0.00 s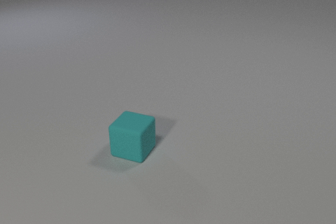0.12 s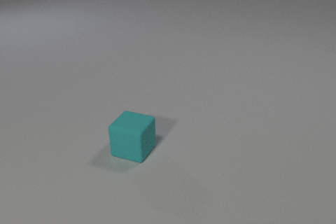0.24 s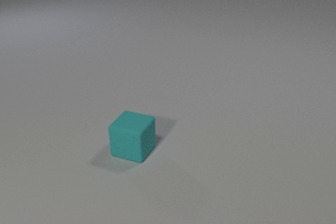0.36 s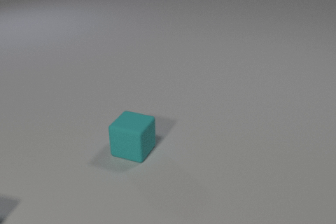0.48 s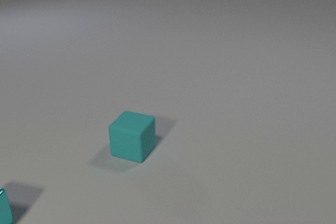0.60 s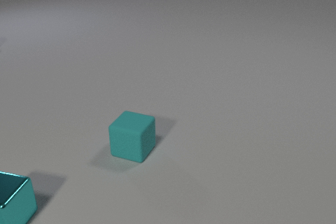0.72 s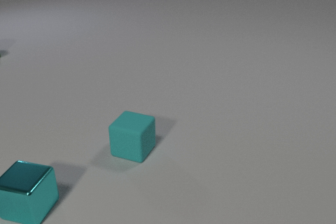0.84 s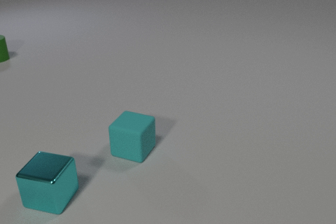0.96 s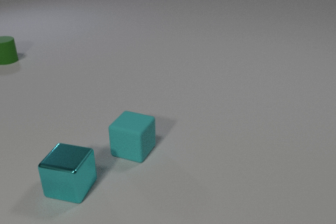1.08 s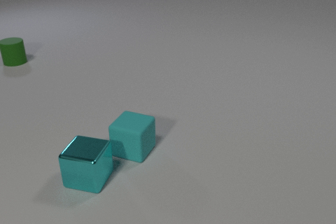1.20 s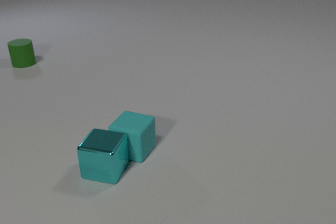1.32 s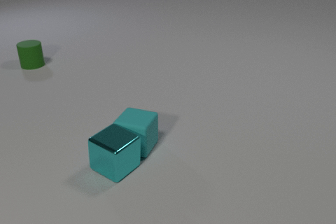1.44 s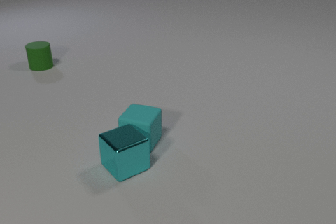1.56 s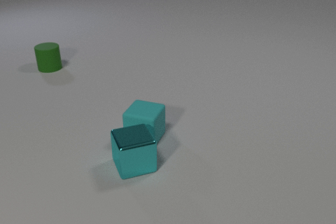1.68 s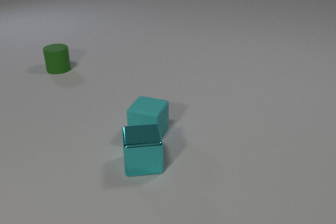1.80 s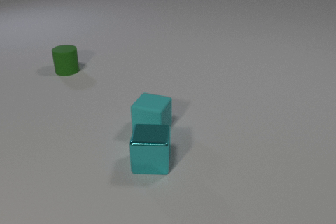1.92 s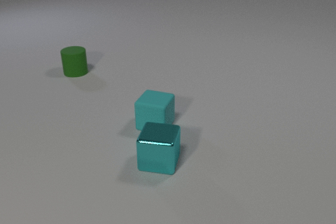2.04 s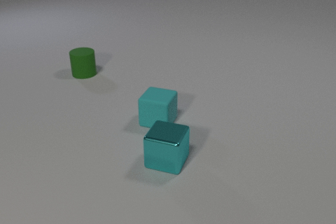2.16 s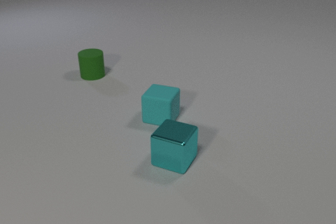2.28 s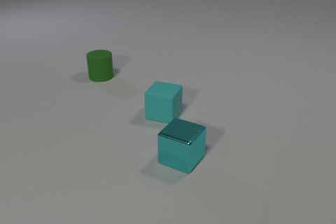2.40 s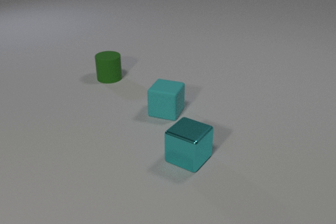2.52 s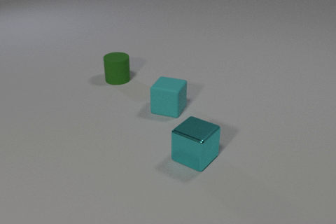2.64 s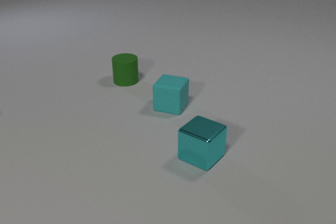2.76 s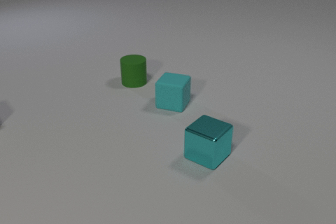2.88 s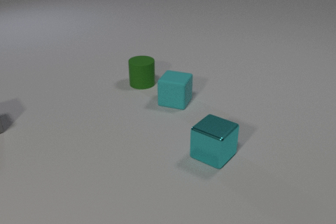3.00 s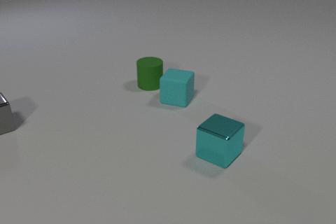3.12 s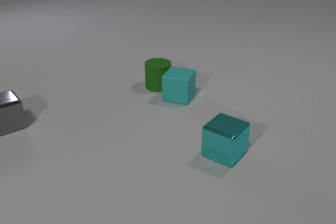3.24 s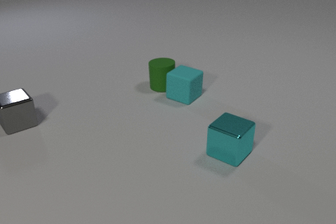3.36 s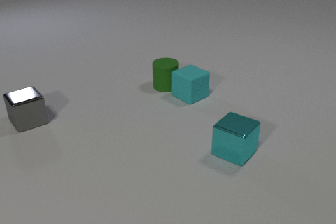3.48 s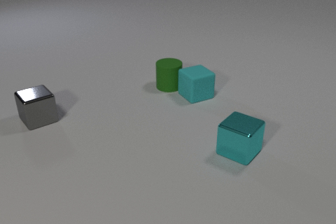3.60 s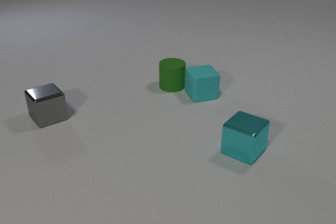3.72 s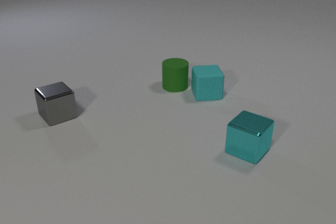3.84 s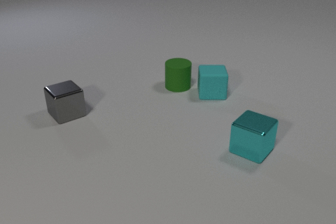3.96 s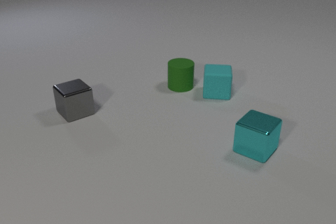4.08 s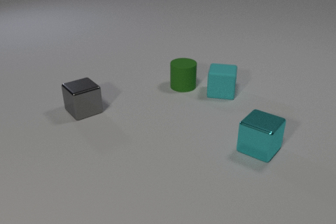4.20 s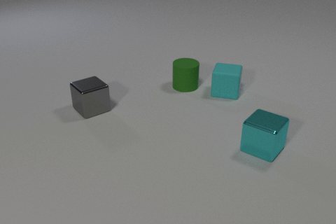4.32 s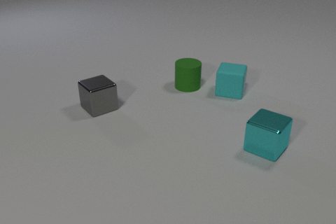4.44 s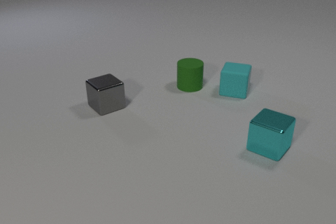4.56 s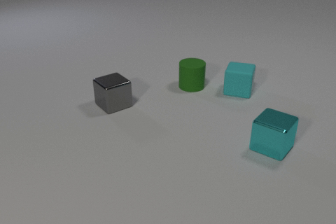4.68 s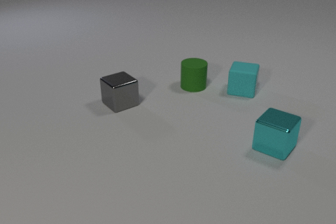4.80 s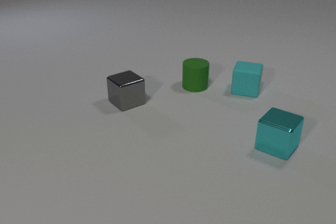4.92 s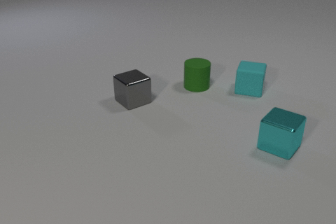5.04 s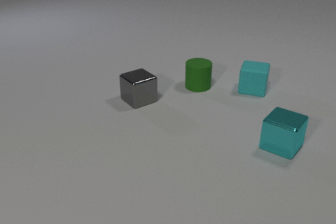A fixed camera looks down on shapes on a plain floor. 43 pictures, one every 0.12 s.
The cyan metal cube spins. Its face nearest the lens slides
to the left.
The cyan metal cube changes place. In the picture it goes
to the right.
0.00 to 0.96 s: The cyan metal cube comes in at the left edge, slides to the right. The green rubber cylinder comes in at the left edge, slides to the right and toward the camera.
0.96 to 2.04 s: The cyan metal cube slides to the right, spins so that its near face slides to the left, clockwise seen from above. The cyan rubber cube slides away from the camera and to the right. The green rubber cylinder slides to the right and toward the camera. The cyan metal cube and the cyan rubber cube collide.
2.04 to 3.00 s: The cyan metal cube slides to the right. The cyan rubber cube slides away from the camera and to the right. The green rubber cylinder slides to the right and toward the camera. The gray metal cube comes in at the left edge, slides to the right.
3.00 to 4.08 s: The cyan metal cube slides to the right and away from the camera. The cyan rubber cube slides to the right and away from the camera, spins so that its near face slides to the left, clockwise seen from above. The green rubber cylinder slides to the right. The gray metal cube slides to the right. The cyan rubber cube and the green rubber cylinder collide.
4.08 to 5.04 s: The cyan metal cube slides to the right and away from the camera. The cyan rubber cube slides to the right and away from the camera. The green rubber cylinder slides to the right. The gray metal cube slides to the right.
What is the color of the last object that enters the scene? gray.
What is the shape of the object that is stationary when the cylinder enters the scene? cube.
How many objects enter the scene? 3.
